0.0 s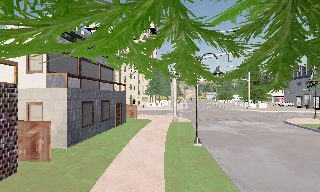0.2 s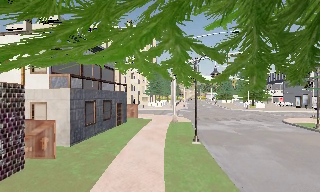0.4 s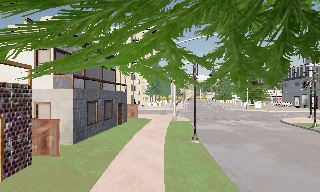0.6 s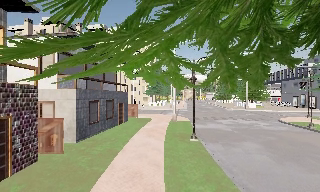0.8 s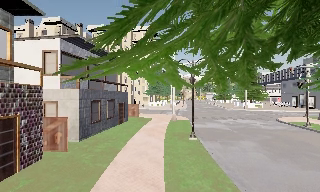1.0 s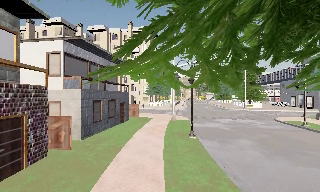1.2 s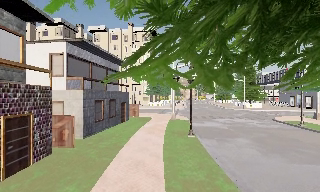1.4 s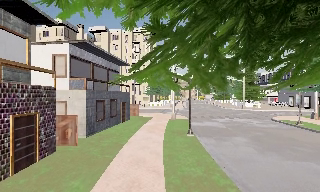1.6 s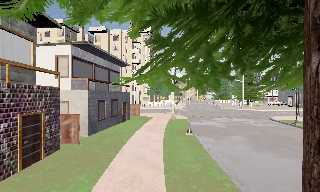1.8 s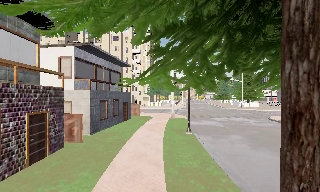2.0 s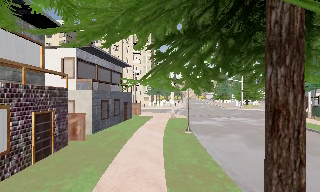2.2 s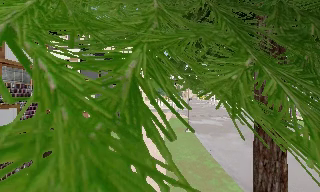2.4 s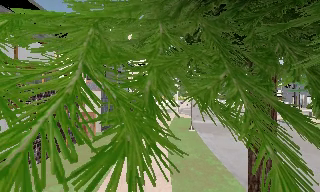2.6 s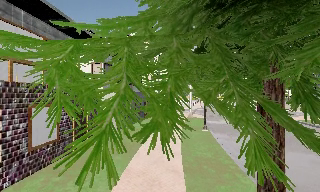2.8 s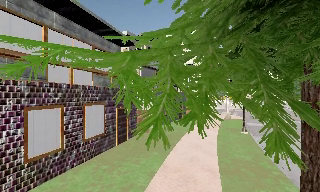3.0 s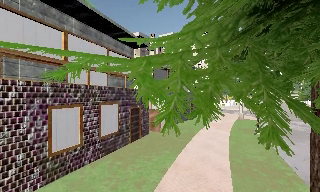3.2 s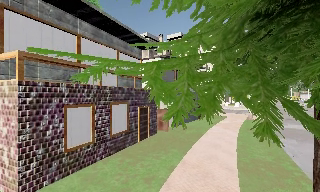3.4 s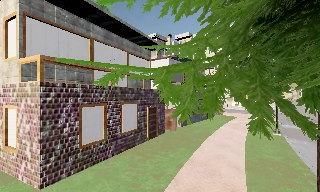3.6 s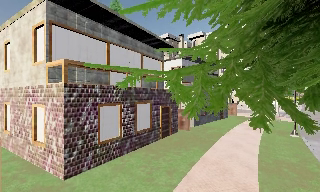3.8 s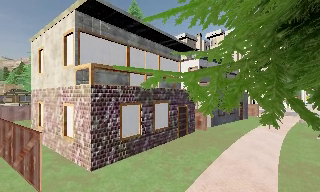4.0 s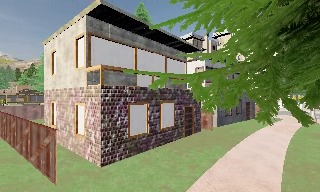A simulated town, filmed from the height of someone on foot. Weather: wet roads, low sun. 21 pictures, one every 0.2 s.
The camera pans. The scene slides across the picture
to the right.
The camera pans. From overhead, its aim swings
counterclockwise.
0.0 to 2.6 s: The camera travels backward, about 3.5 m, so what stands in front gets smaller.
2.6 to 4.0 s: The scene slides to the right, as the camera pans about 35 degrees to its left. It travels backward, about 1.5 m.
The film runs backward here.
